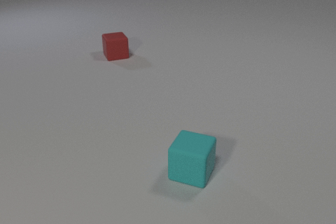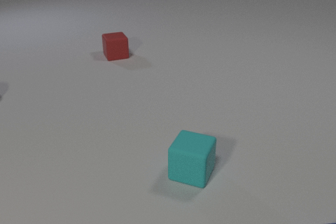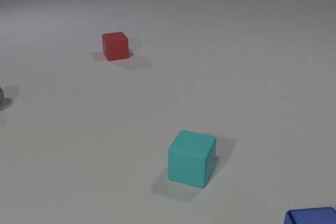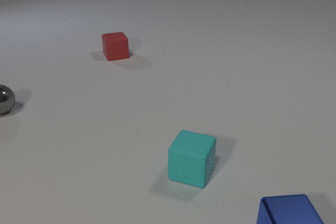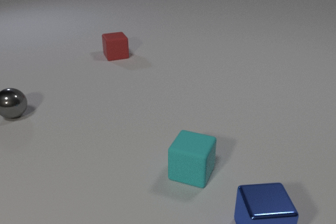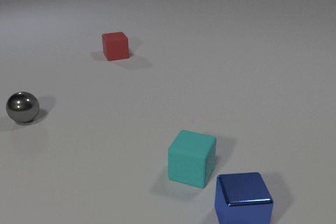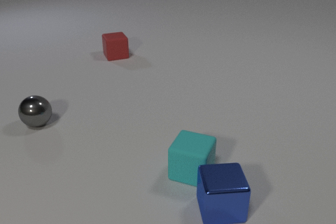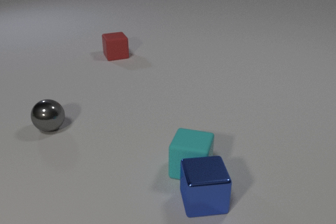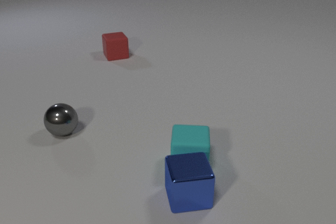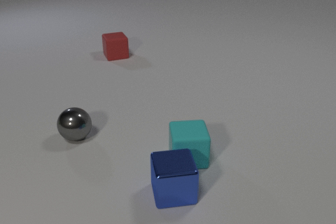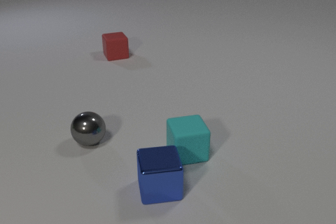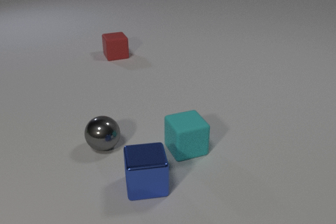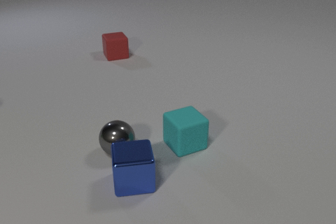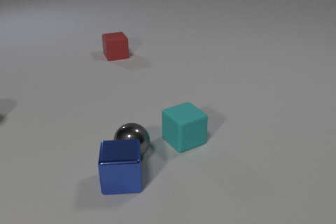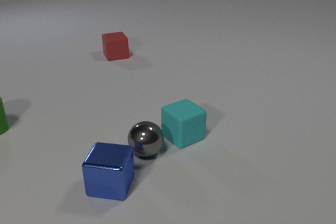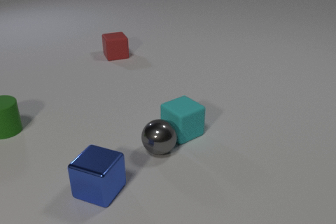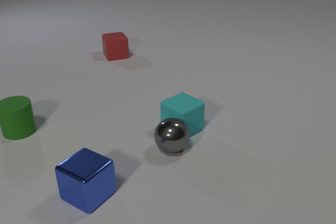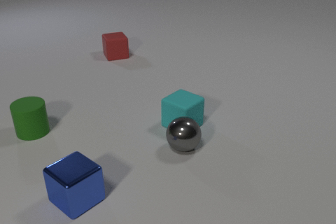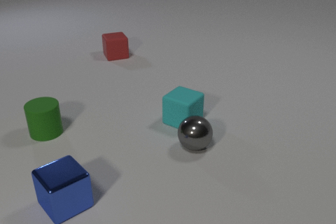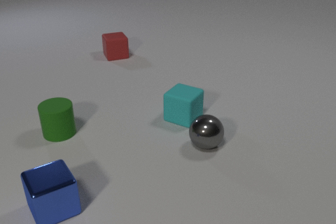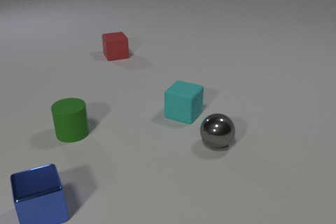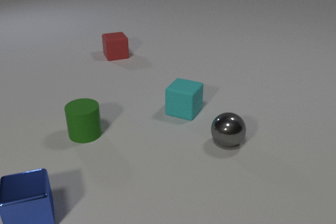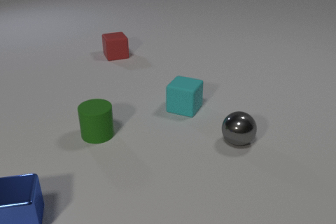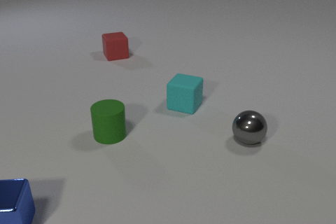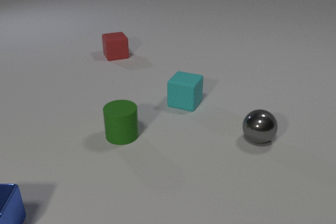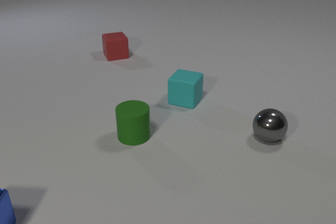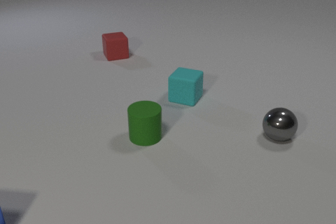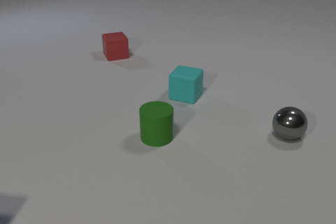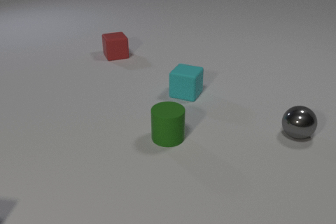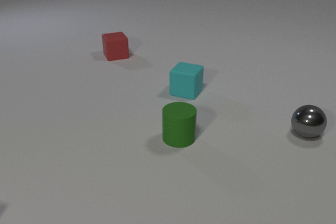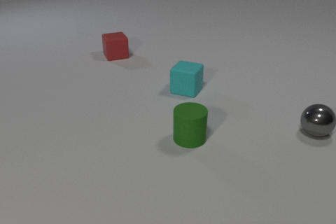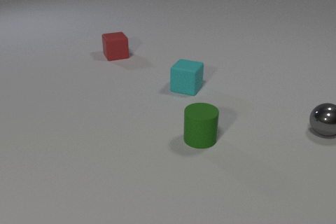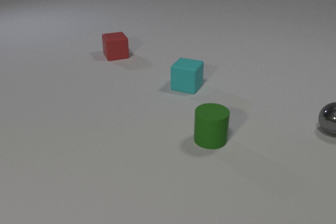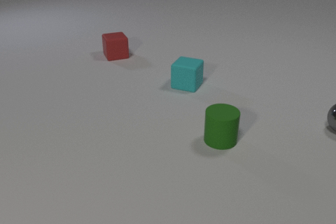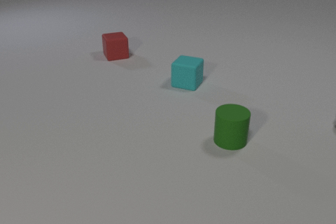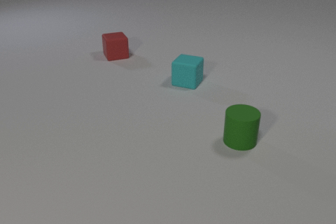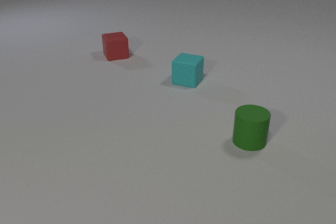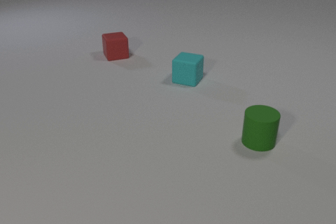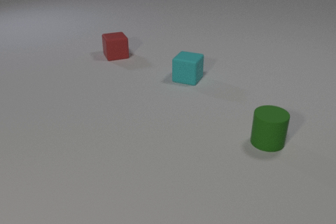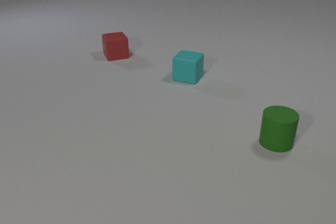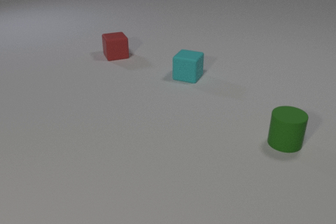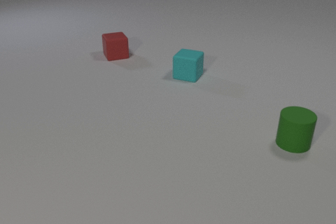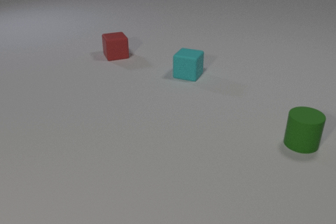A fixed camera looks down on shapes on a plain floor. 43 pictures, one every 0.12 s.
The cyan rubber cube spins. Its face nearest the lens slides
to the right.
The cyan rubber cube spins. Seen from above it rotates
counterclockwise.
0.00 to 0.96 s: The blue metal cube comes in at the bottom edge, slides to the left and away from the camera. The gray metal sphere comes in at the left edge, rolls toward the camera and to the right. The cyan rubber cube slides away from the camera. The blue metal cube and the cyan rubber cube collide.
0.96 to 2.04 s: The blue metal cube slides to the left, spins so that its near face slides to the left, clockwise seen from above. The gray metal sphere rolls to the right. The cyan rubber cube slides away from the camera, spins counterclockwise seen from above by about 60 degrees, its near face sliding to the right. The green rubber cylinder comes in at the left edge, slides to the right and toward the camera. The blue metal cube and the gray metal sphere collide. The gray metal sphere and the cyan rubber cube collide.
2.04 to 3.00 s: The blue metal cube slides to the left, spins so that its near face slides to the left, clockwise seen from above. The gray metal sphere rolls to the right. The cyan rubber cube slides away from the camera. The green rubber cylinder slides to the right.
3.00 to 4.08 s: The blue metal cube slides to the left, leaves at the left edge. The gray metal sphere rolls to the right and away from the camera. The cyan rubber cube slides away from the camera. The green rubber cylinder slides to the right.
4.08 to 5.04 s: The cyan rubber cube slides away from the camera. The green rubber cylinder slides to the right.
What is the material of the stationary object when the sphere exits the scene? rubber.
Are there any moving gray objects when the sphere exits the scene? no.
What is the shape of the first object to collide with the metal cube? cube.
